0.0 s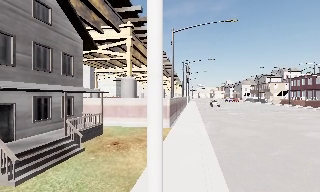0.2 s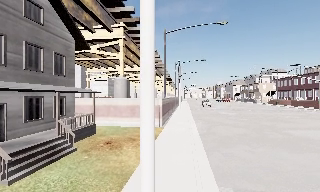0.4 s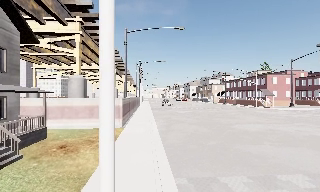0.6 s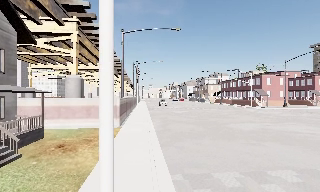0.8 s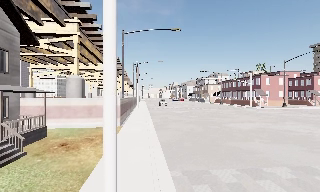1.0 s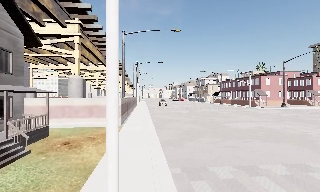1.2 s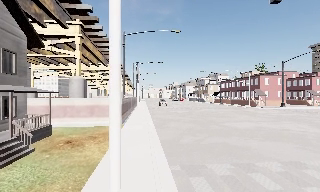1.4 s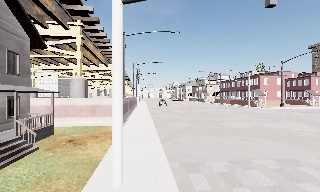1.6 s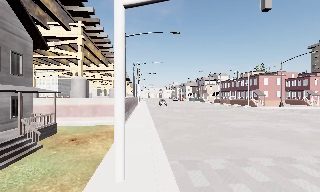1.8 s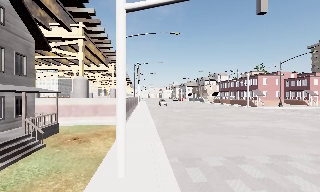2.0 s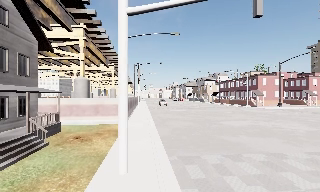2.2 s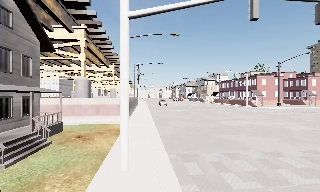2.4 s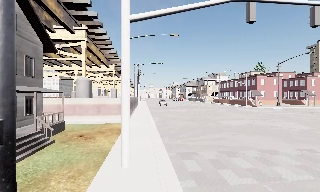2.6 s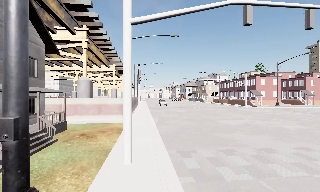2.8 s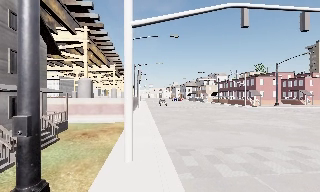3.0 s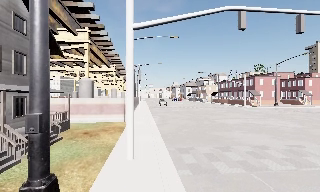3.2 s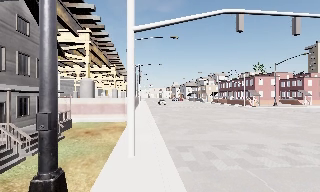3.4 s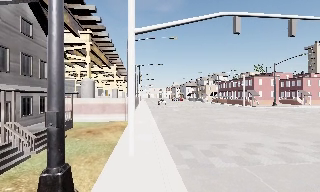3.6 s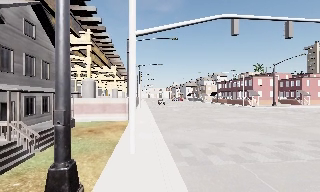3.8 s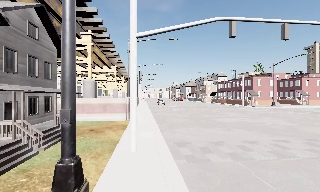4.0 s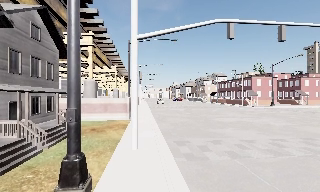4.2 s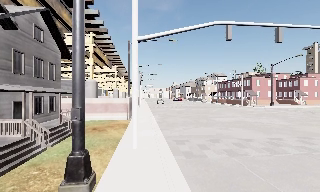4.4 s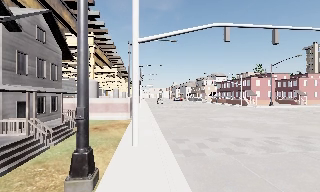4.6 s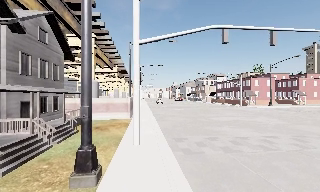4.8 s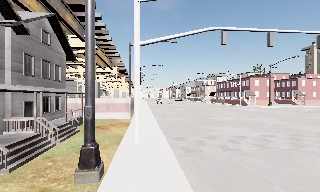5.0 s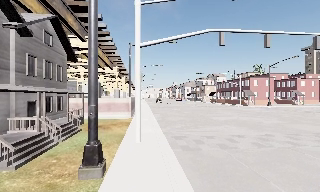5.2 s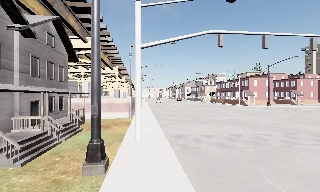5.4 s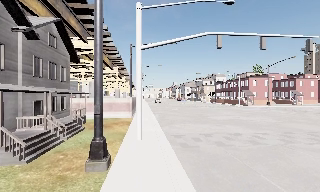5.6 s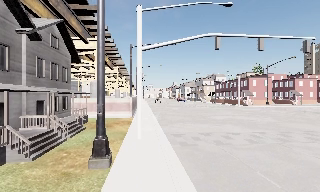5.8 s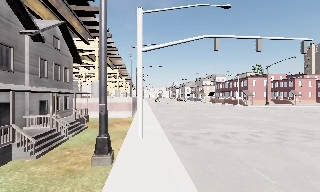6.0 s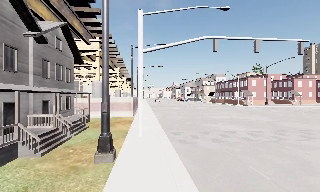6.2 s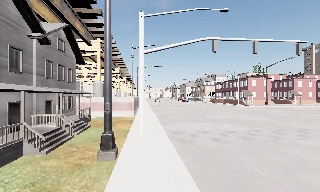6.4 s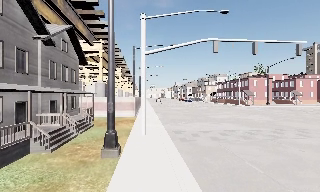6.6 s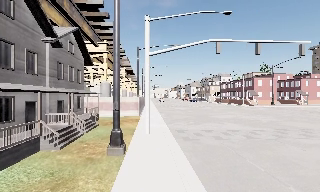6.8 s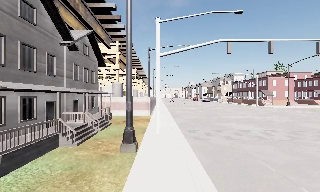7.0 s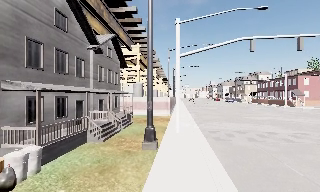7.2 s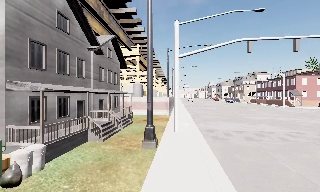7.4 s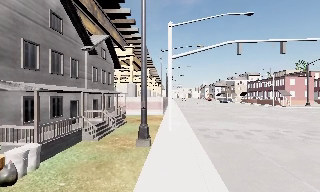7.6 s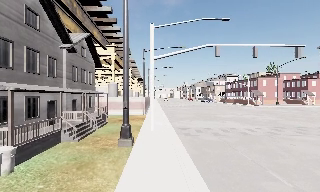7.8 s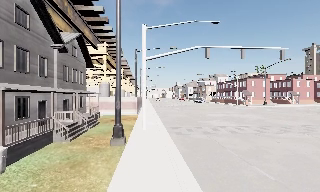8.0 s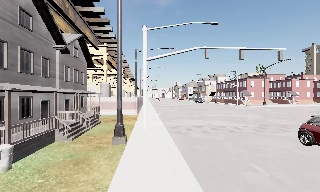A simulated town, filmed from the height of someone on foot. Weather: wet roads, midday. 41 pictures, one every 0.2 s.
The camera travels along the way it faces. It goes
backward.
0.0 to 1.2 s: The scene slides to the left, as the camera pans about 20 degrees to its right. It travels backward, about 1.5 m, so what stands in front gets smaller.
1.2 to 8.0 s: The camera travels backward, about 8 m, so what stands in front gets smaller.
The film runs backward here.
